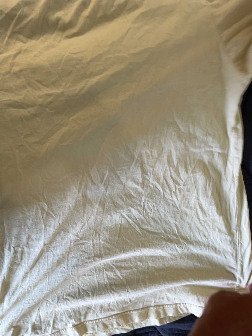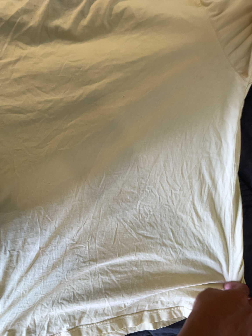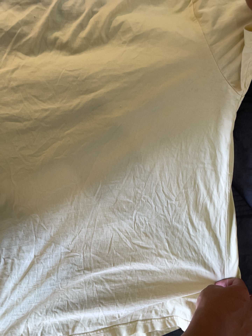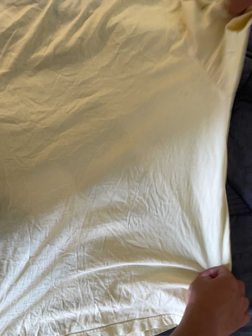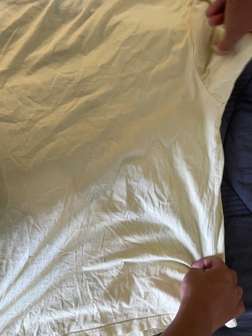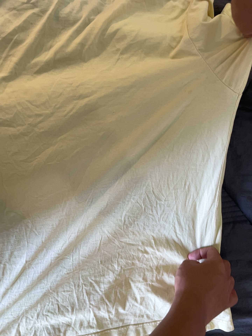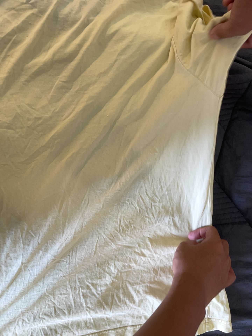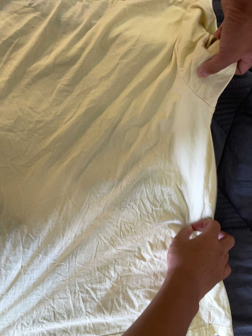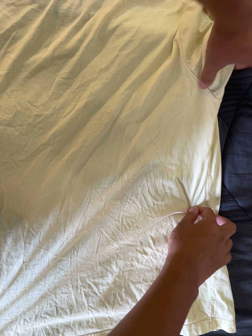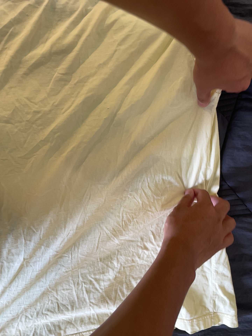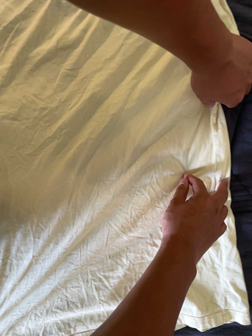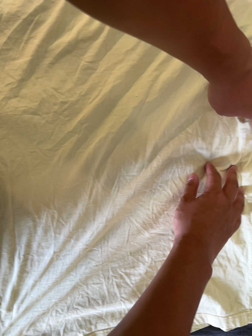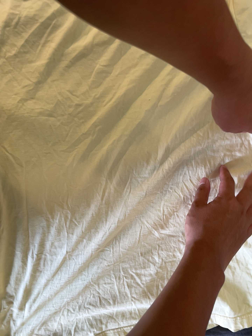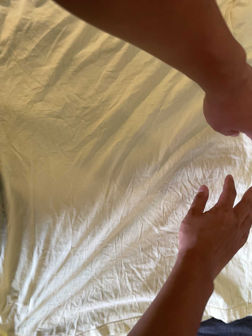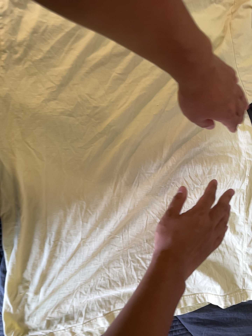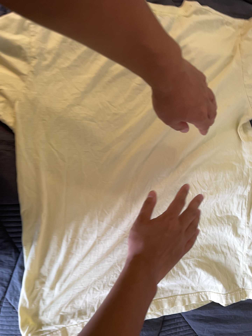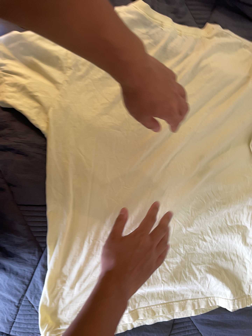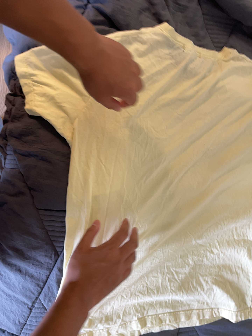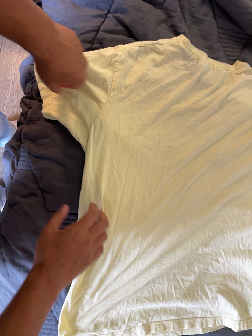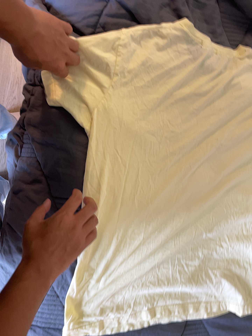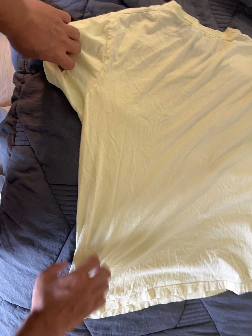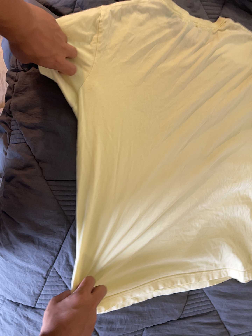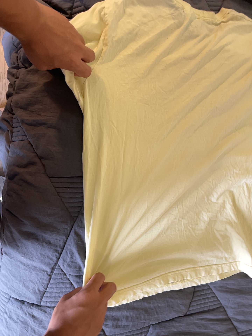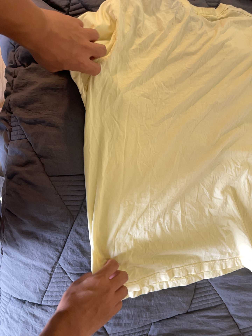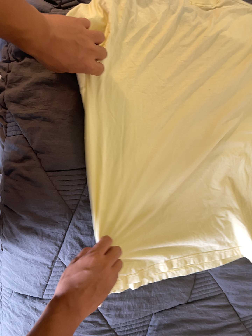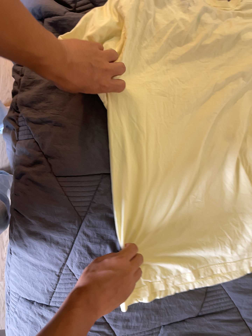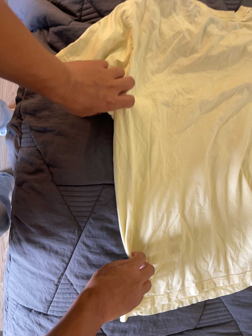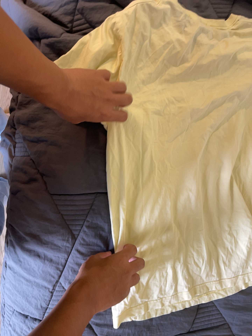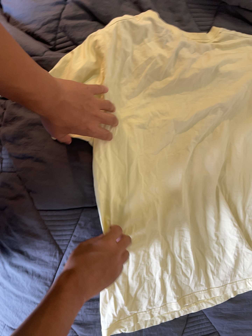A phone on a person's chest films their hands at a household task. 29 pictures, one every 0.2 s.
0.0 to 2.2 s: The camera shifts only a little, or ends up much as it began.
2.2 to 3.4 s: The camera pans to its right by about 15 degrees. It travels to its left and backward, about 30 cm. It rolls about its line of sight by about 10 degrees, and the scene rotates clockwise.
3.4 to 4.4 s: The camera travels toward the bottom of its view, about 7 cm, so close, fixed things drift upward.
4.4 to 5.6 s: The camera travels toward the top of its view, about 9 cm, so close, fixed things drift downward.
The film runs backward here.
